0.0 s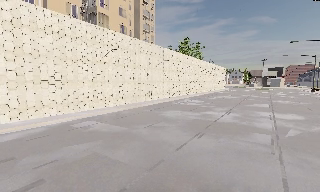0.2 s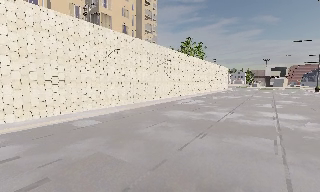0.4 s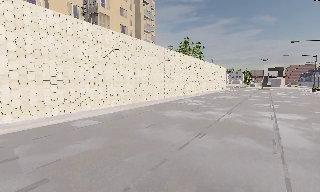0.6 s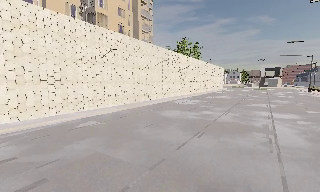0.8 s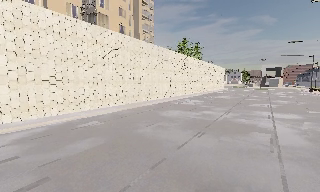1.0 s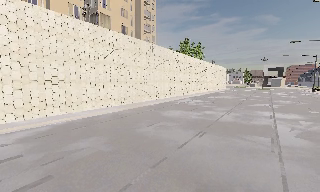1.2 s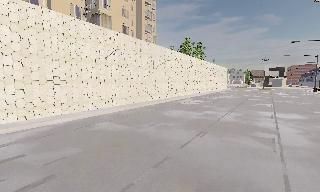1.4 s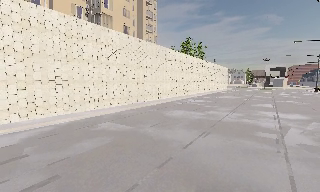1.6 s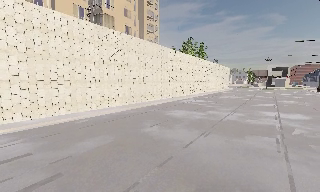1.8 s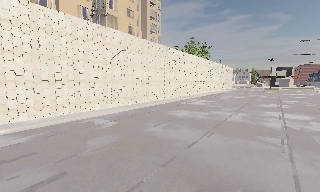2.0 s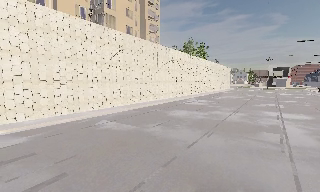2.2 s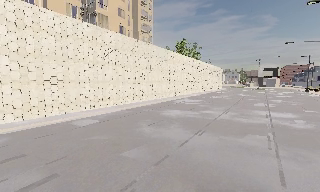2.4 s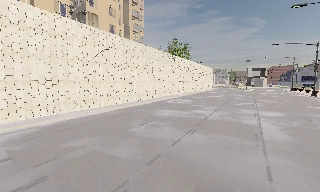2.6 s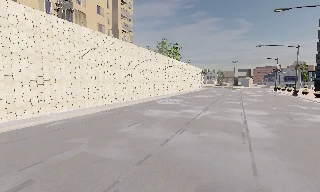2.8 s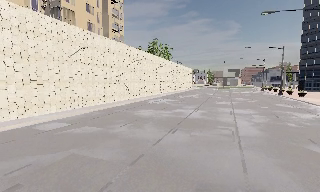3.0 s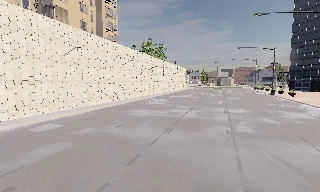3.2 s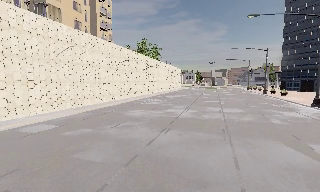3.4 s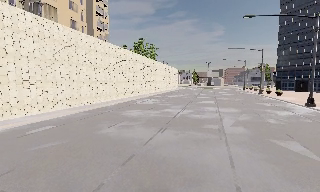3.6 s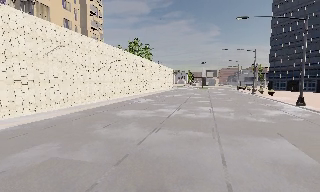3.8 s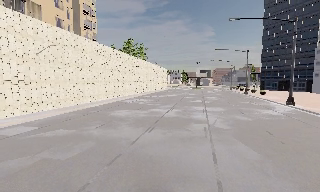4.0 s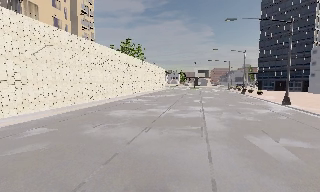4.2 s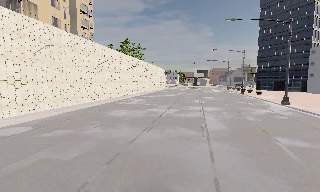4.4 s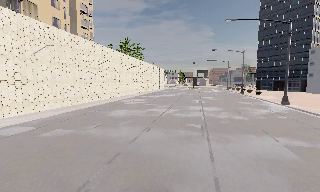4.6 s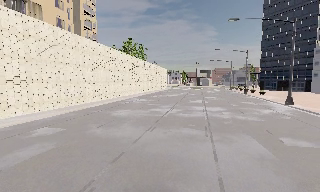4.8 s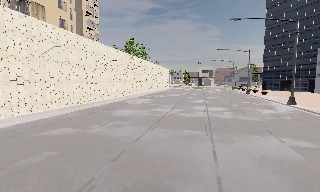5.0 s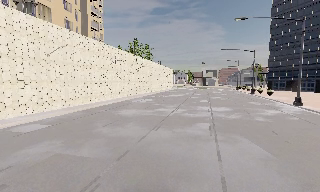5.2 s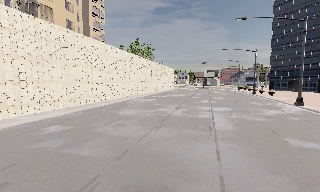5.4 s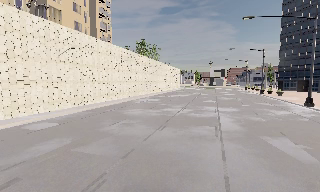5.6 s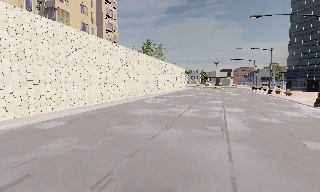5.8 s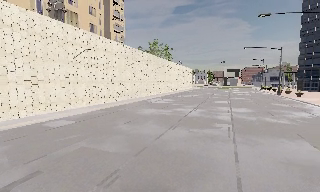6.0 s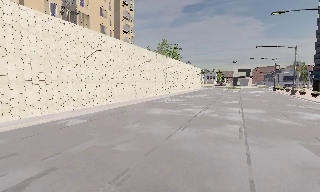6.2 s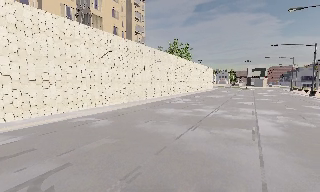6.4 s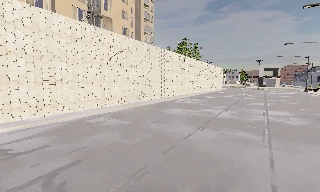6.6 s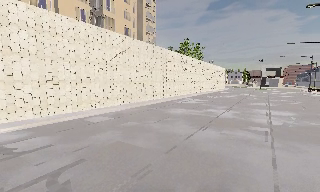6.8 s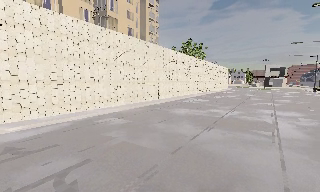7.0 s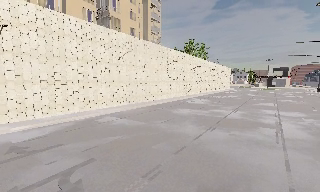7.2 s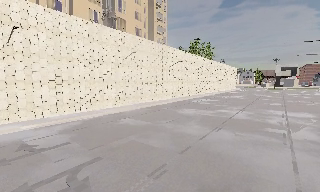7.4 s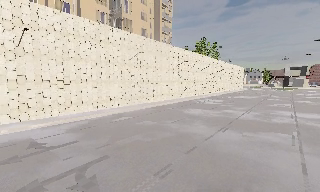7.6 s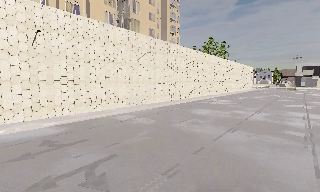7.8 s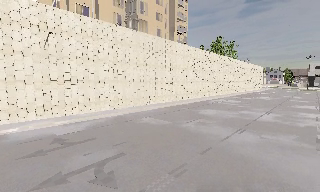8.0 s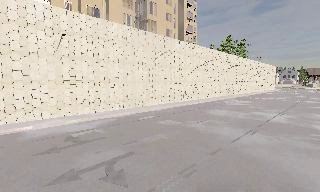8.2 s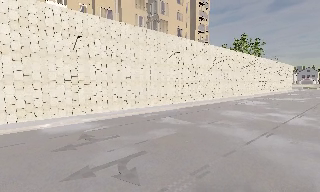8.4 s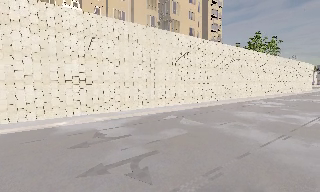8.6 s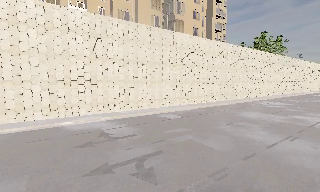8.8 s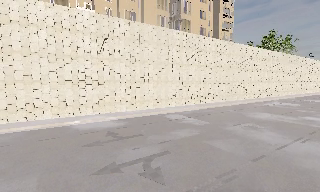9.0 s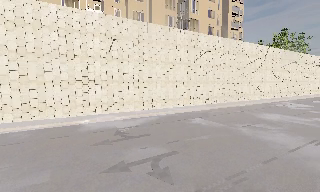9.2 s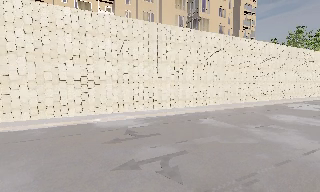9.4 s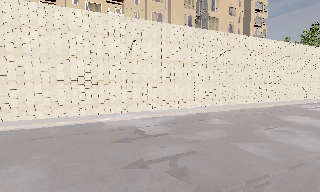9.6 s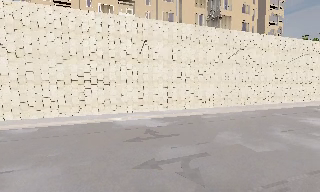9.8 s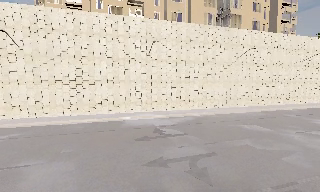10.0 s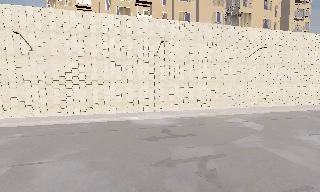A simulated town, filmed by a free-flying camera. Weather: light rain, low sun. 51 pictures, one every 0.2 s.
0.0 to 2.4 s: The camera shifts only a little, or ends up much as it began.
2.4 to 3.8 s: The camera pans to its right, which is clockwise from overhead, by about 15 degrees.
3.8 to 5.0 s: The camera shifts only a little, or ends up much as it began.
5.0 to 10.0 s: The camera pans to its left, which is counterclockwise from overhead, by about 60 degrees. It travels to its left and backward, about 1 m, so close, fixed things drift to the right.
The film runs backward here.
